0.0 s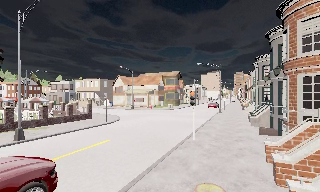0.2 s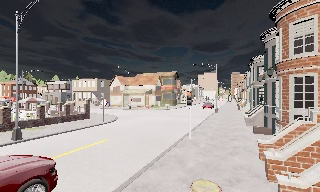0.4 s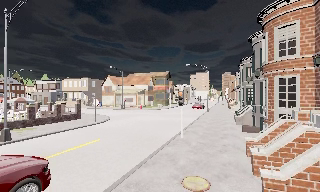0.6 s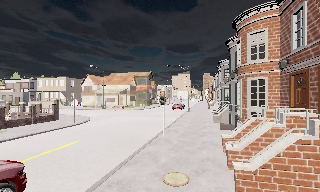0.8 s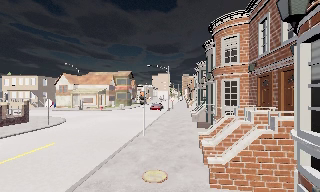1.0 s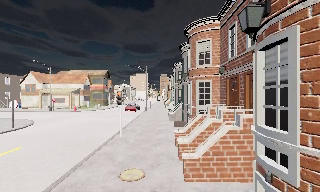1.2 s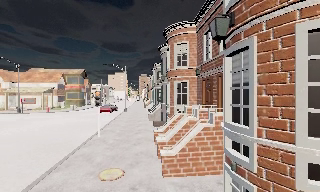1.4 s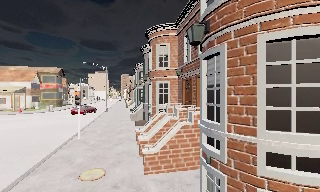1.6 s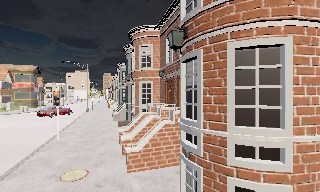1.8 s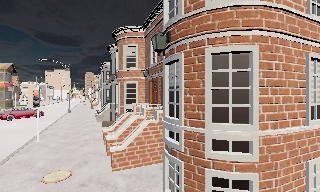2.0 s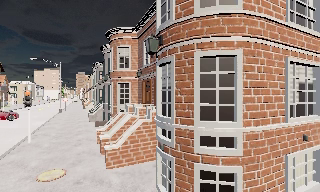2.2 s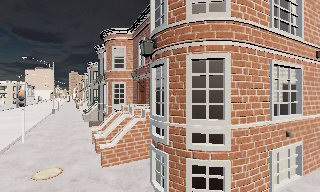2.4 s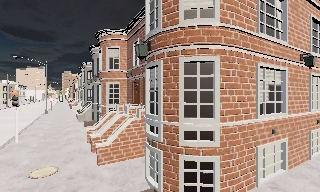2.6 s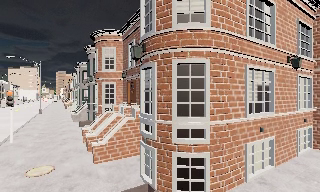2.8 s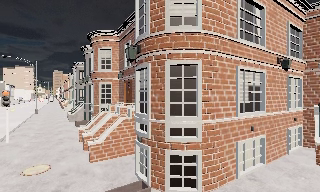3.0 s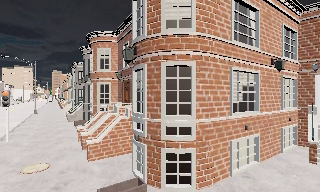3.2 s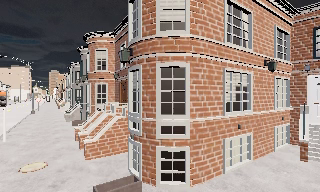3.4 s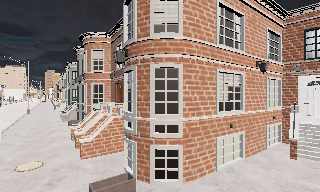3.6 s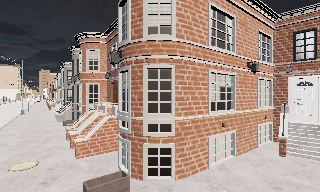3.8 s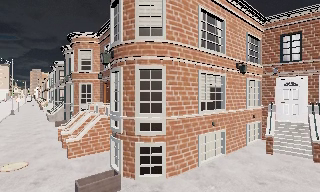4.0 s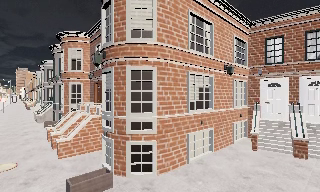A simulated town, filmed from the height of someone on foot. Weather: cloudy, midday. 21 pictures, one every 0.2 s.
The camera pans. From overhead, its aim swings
clockwise.
The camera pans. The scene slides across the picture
to the left.
0.0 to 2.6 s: The scene slides to the left, as the camera pans about 60 degrees to its right. It travels backward, about 2.5 m.
2.6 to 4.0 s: The camera travels backward and to its right, about 1 m, so what stands in front gets smaller.
The film runs backward here.
